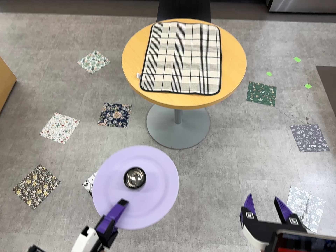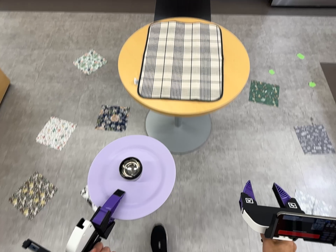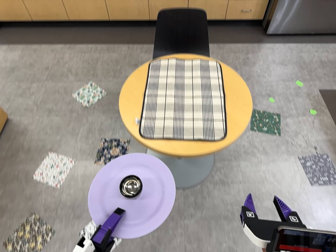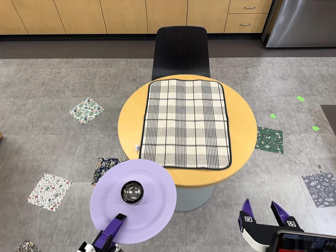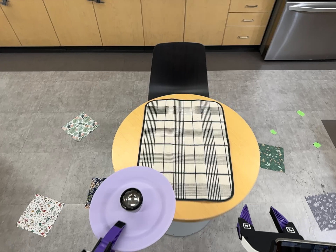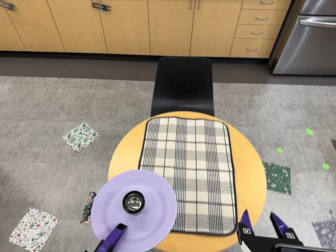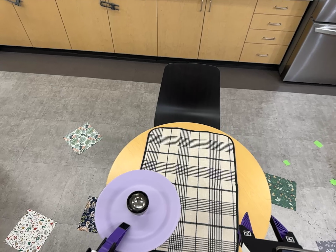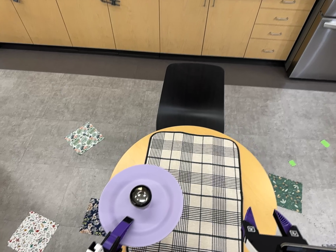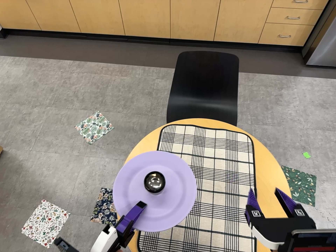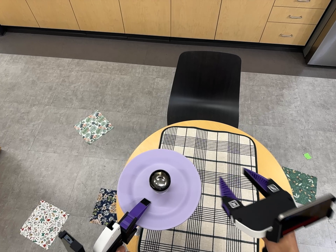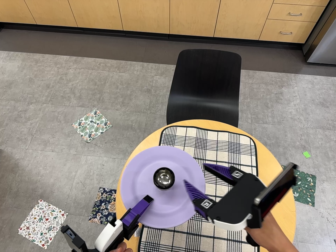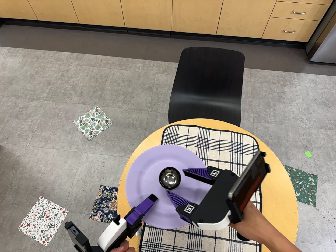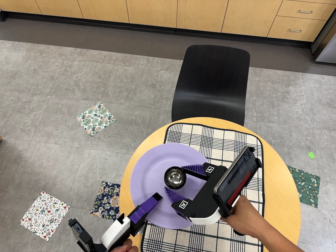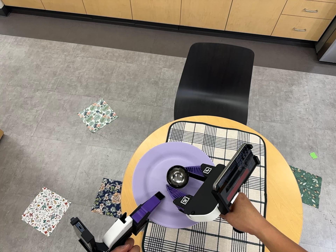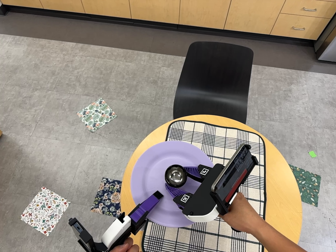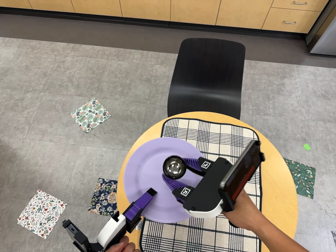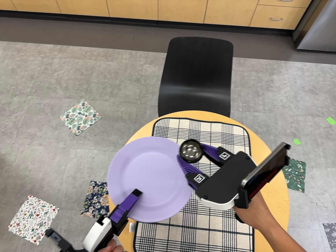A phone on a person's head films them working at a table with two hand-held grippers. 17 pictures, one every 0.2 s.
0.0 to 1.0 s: The camera travels toward the top of its view and forward, about 60 cm, so close, fixed things drift downward.
1.0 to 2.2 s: The camera travels toward the top of its view and forward, about 28 cm, so close, fixed things drift downward. Its aim tips toward the bottom of its view by about 10 degrees.
2.2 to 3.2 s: The camera shifts only a little, or ends up much as it began.
The film runs forward here.
